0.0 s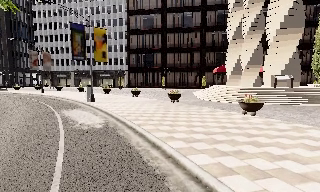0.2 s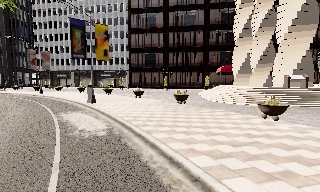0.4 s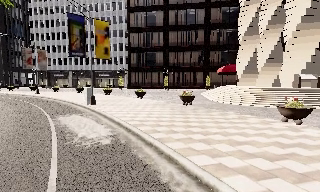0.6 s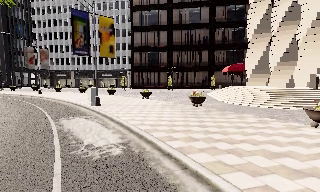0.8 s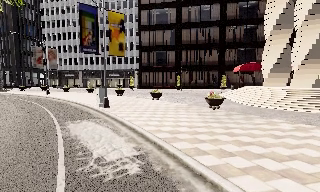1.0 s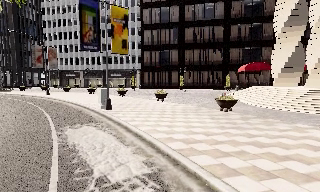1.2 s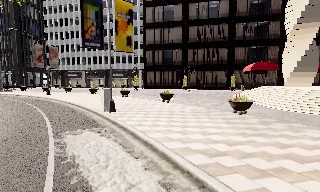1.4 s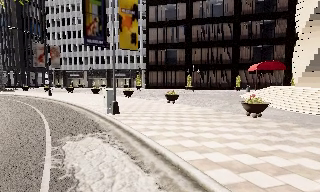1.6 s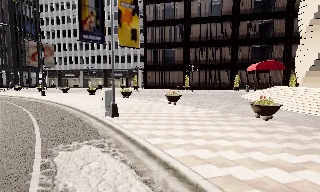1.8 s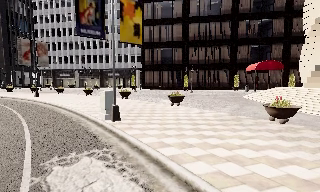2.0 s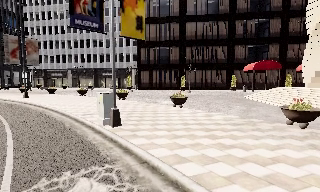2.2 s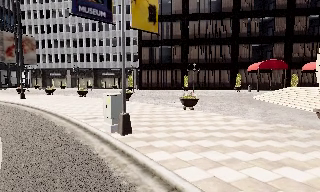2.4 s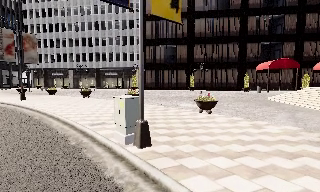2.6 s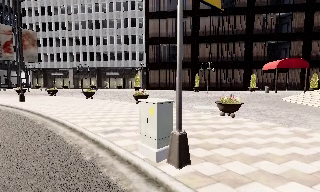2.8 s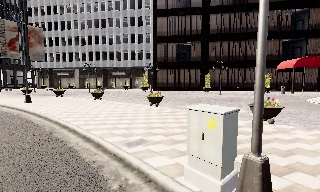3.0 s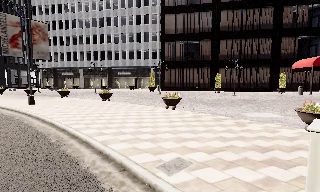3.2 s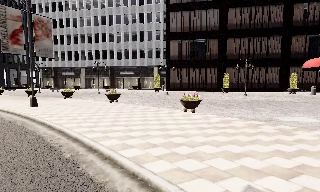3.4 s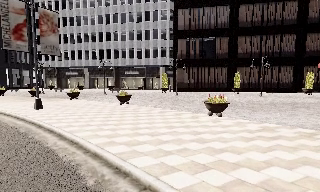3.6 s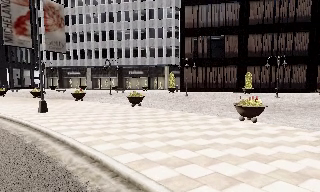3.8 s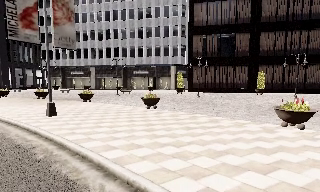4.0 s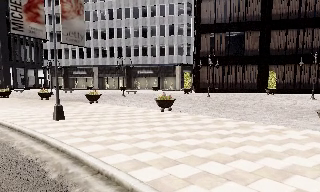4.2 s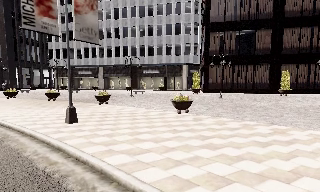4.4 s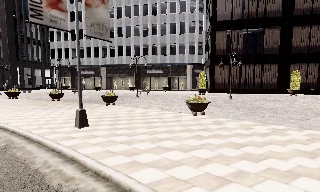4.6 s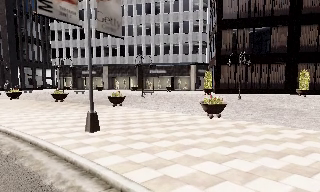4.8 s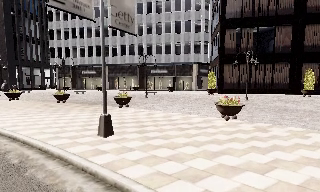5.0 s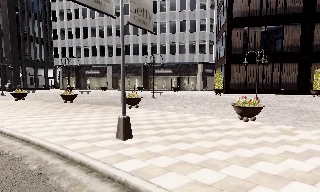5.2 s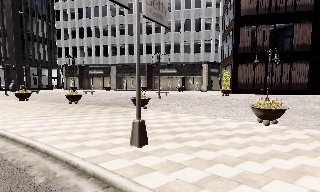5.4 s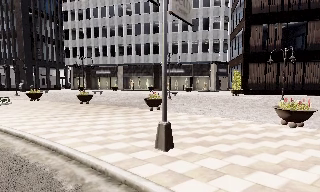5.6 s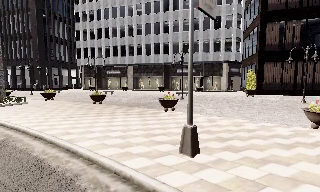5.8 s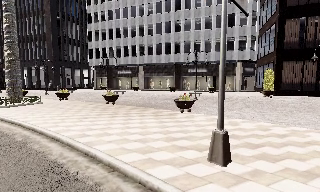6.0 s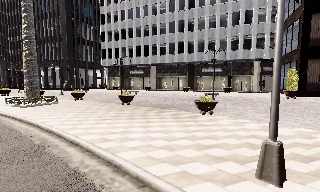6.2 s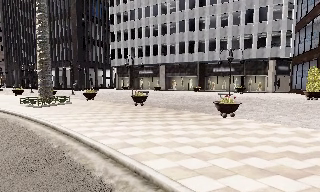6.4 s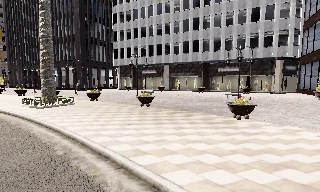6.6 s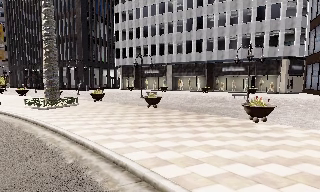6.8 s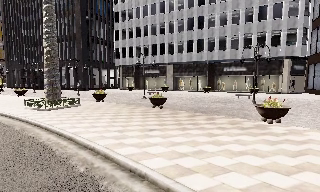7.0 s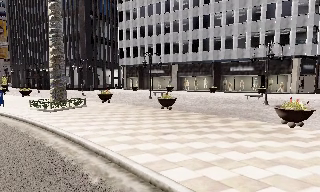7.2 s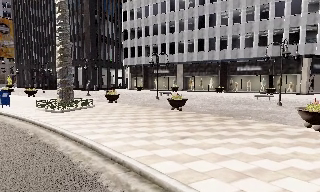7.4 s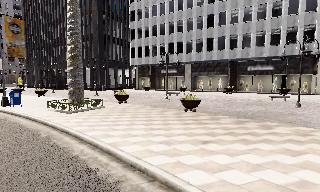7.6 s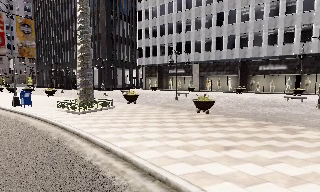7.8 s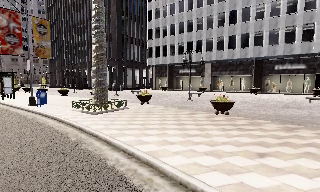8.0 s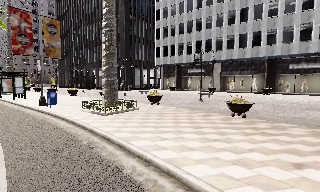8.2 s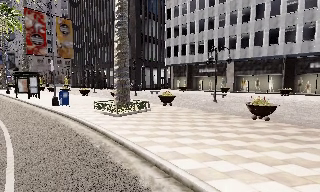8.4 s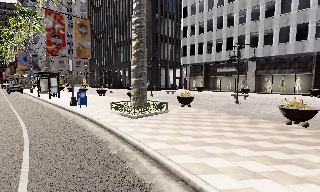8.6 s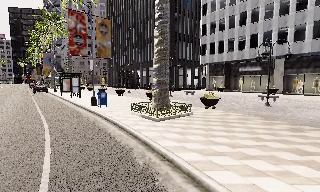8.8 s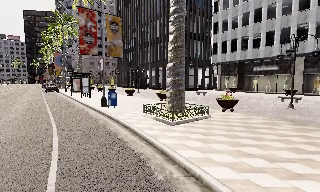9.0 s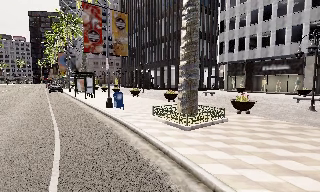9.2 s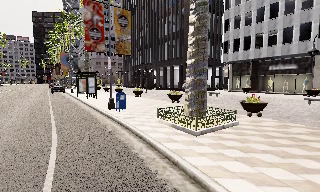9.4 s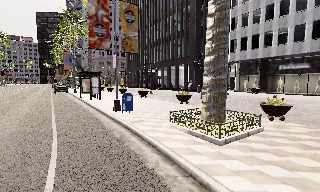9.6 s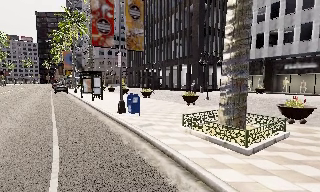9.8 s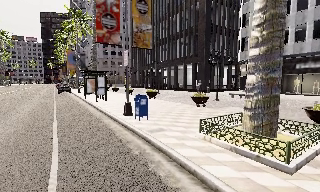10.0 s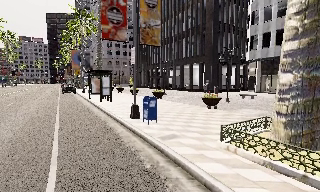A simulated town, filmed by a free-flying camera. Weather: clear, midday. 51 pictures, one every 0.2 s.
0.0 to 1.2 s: The camera travels forward and to its left, about 6 m, so what stands in front looms larger.
1.2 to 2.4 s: The camera travels forward and to its left, about 6 m, so what stands in front looms larger. It gains speed.
2.4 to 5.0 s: The camera travels to its left and forward, about 16 m, so close, fixed things drift to the right. It loses speed.
5.0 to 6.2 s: The camera pans to its left, which is counterclockwise from overhead, by about 15 degrees. It travels to its left and forward, about 4 m, so close, fixed things drift to the right.
6.2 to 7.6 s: The camera travels to its left and forward, about 4 m, so close, fixed things drift to the right.
7.6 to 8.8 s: The camera pans to its left, which is counterclockwise from overhead, by about 20 degrees. It travels forward and to its left, about 3.5 m, so what stands in front looms larger.
8.8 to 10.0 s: The camera travels forward and to its left, about 4.5 m, so what stands in front looms larger.
The film runs forward here.
